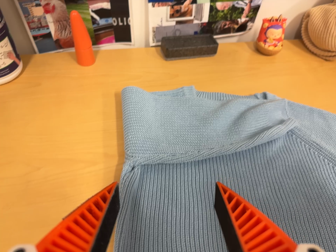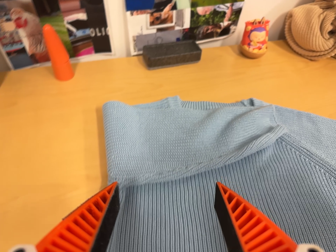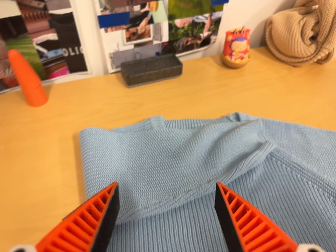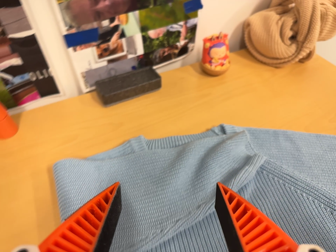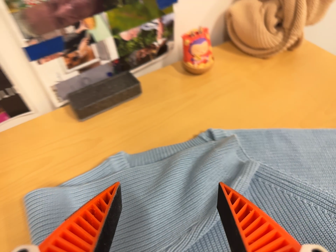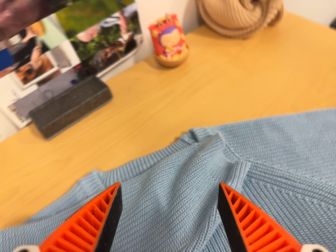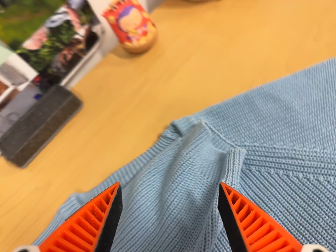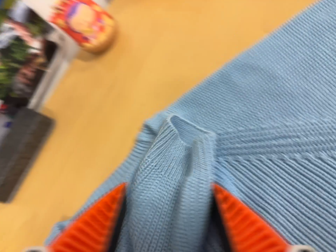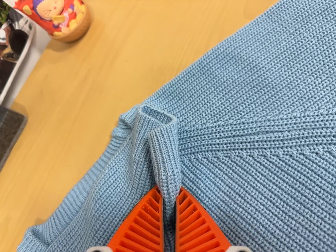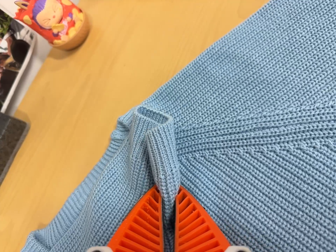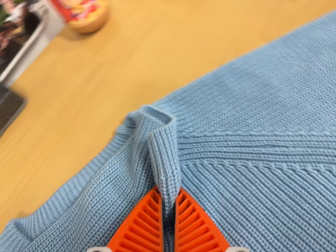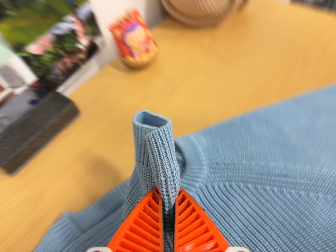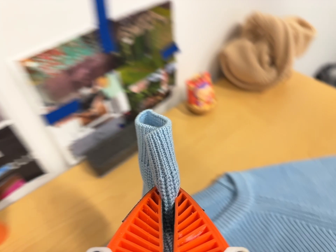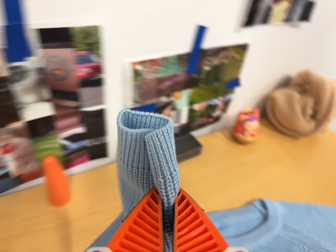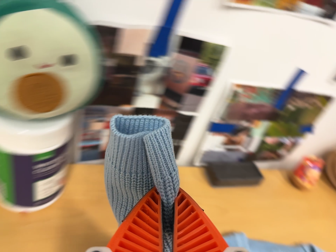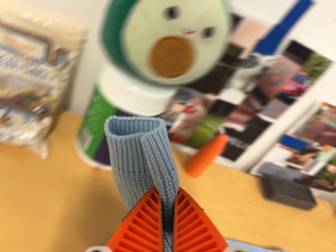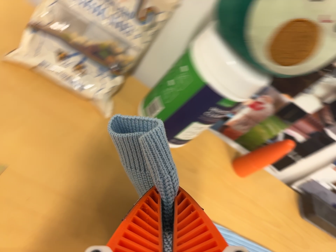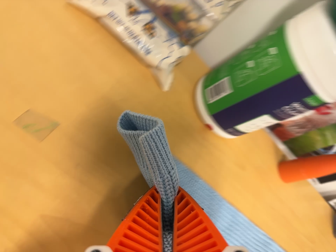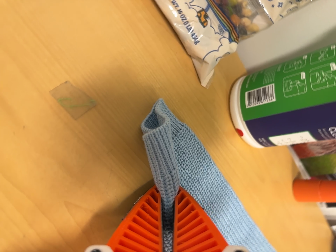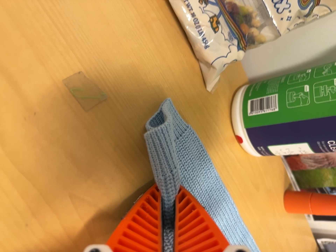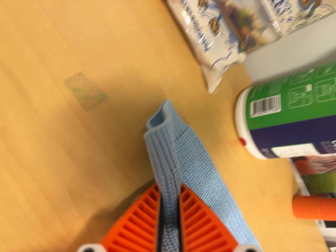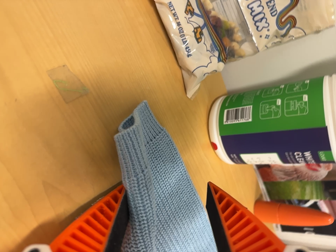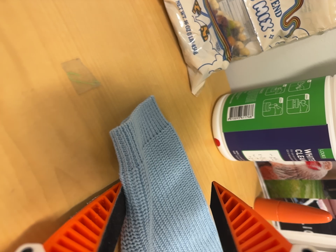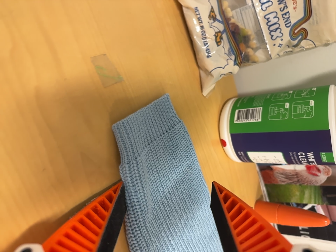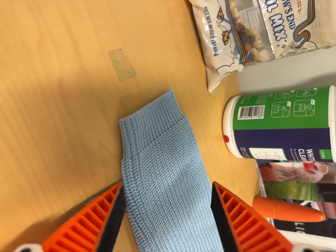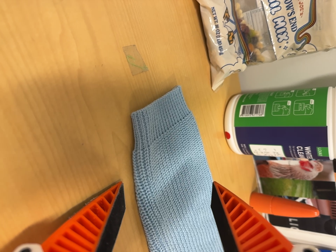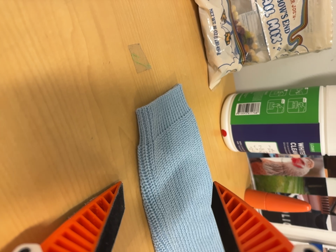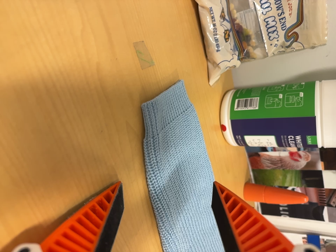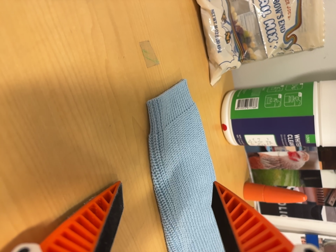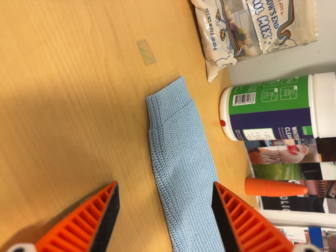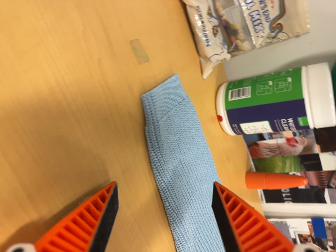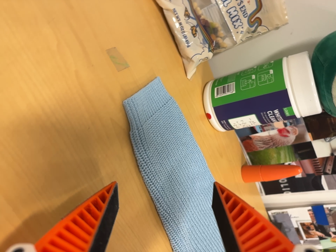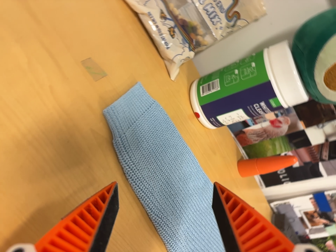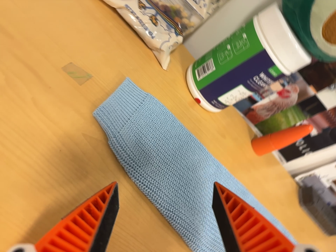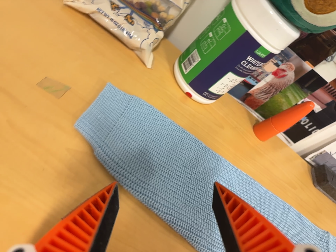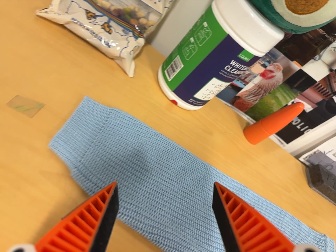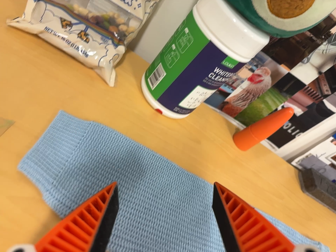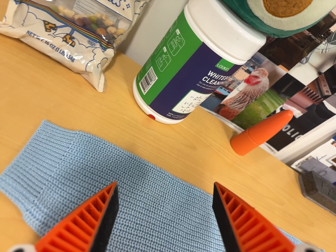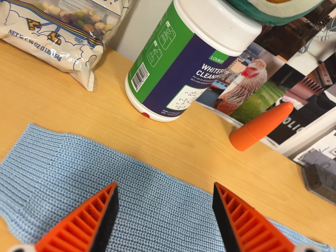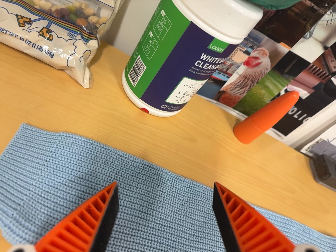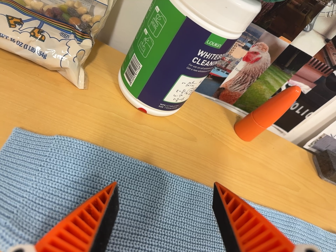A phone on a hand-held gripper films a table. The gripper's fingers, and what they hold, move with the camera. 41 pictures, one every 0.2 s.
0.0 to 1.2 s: The camera travels forward, toward the top of its view and to its right, about 30 cm, so what stands in front looms larger. It rolls about its line of sight by about 40 degrees, and the scene rotates counterclockwise.
1.2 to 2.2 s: The camera travels to its left, about 6 cm.
2.2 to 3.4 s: The scene slides to the right, as the camera pans about 20 degrees to its left. It travels to its left, about 50 cm, so close, fixed things drift to the right. Its aim tips toward the top of its view by about 15 degrees. It rolls about its line of sight by about 85 degrees, and the scene rotates clockwise.
3.4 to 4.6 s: The camera travels to its left, about 7 cm. It rolls about its line of sight by about 25 degrees, and the scene rotates clockwise.
4.6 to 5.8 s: The camera travels backward and to its left, about 8 cm, so what stands in front gets smaller.
5.8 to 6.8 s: The camera travels to its right, about 10 cm. It rolls about its line of sight by about 35 degrees, and the scene rotates counterclockwise.
6.8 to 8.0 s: The camera travels forward and to its right, about 10 cm, so what stands in front looms larger. It rolls about its line of sight by about 10 degrees, and the scene rotates counterclockwise.
The film runs backward here.
